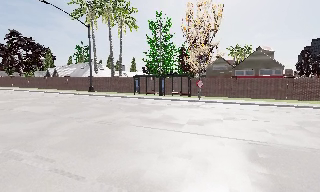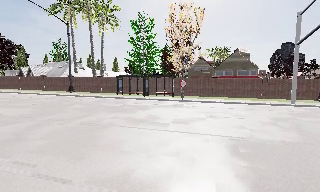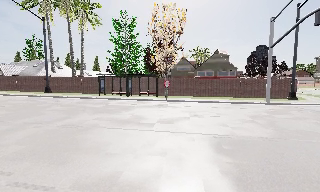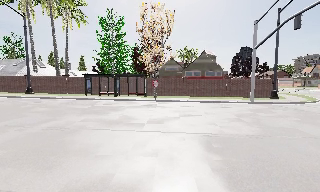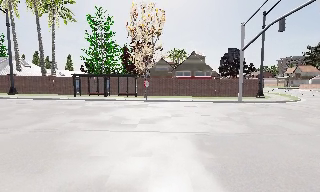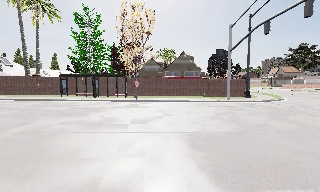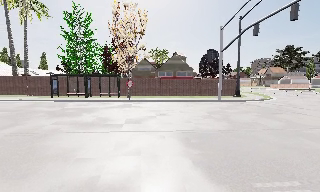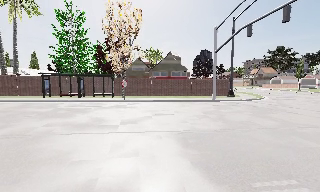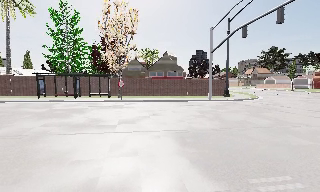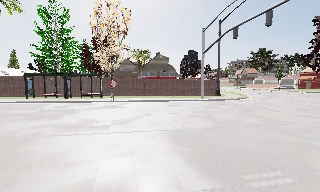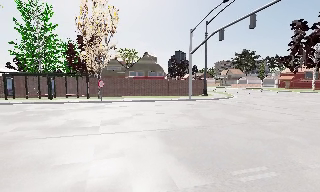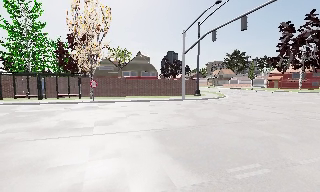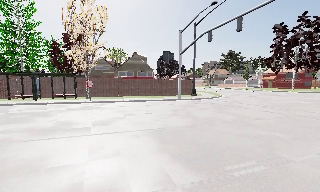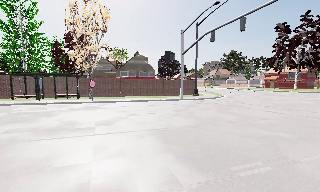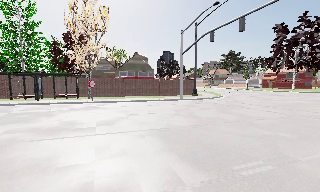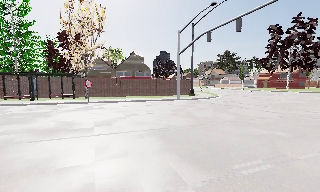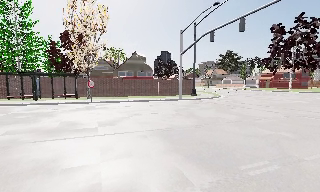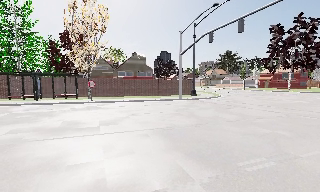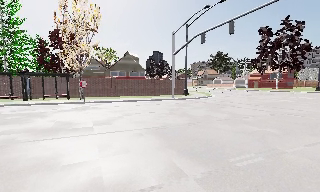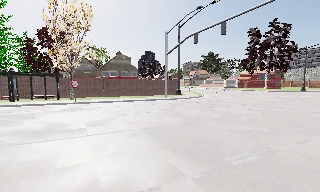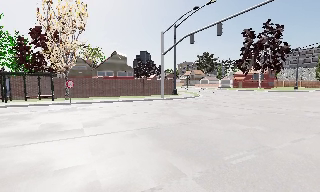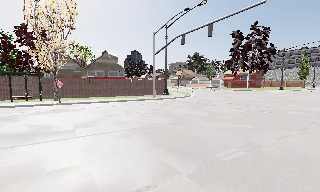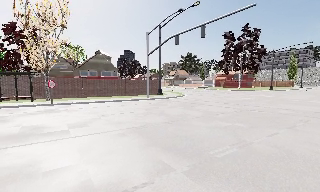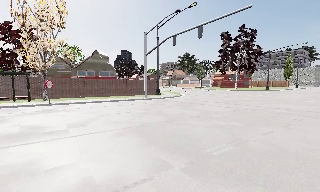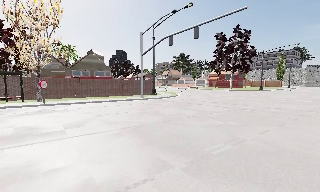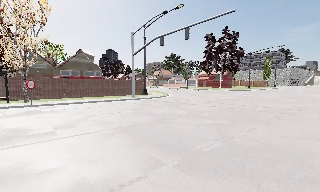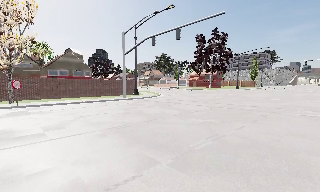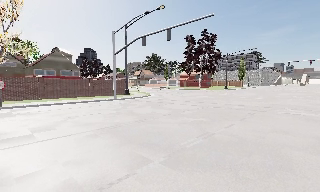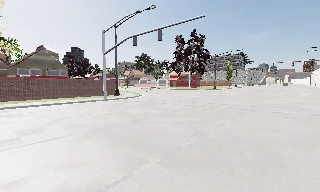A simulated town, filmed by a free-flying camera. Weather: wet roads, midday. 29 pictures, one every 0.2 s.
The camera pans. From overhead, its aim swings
clockwise.
The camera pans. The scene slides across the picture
to the left.
0.0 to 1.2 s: The camera swings to its right by about 25 degrees, and the scene slides to the left. It travels to its left, about 0.5 m.
1.2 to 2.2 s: The camera pans to its right, which is clockwise from overhead, by about 15 degrees.
2.2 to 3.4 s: The camera travels to its left, about 0.5 m.
3.4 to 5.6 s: The scene slides to the left, as the camera pans about 30 degrees to its right. It travels to its left and backward, about 1 m.
The film runs backward here.
